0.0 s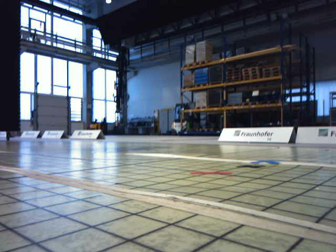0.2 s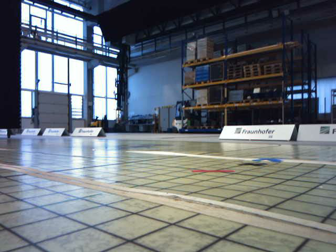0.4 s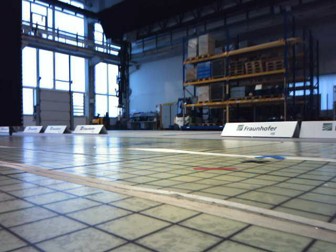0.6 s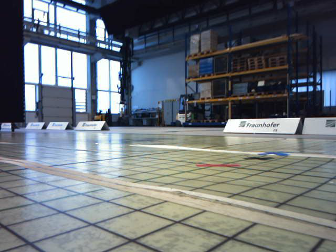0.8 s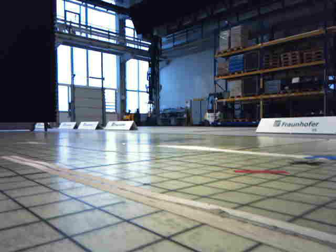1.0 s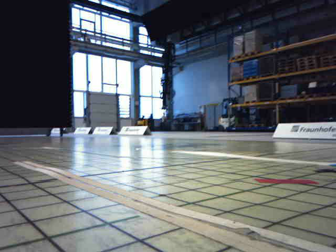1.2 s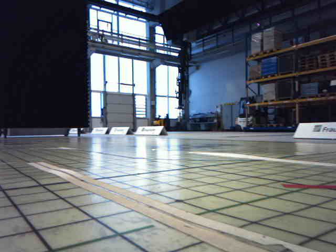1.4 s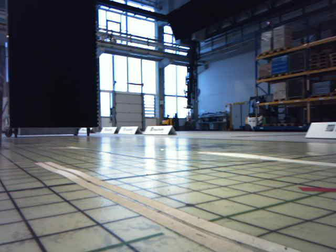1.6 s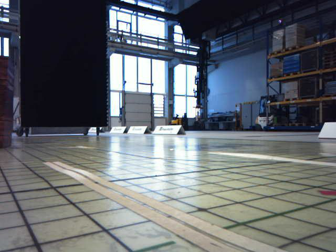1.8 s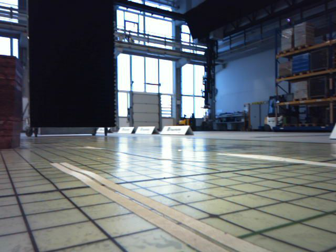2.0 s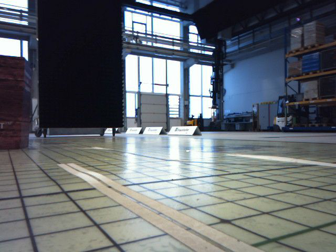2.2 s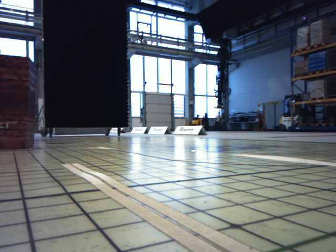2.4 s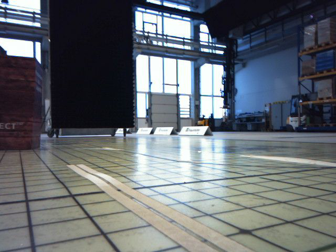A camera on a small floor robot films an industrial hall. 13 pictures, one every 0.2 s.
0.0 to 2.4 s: The camera swings to its left by about 25 degrees, and the scene slides to the right. It travels forward, about 0.5 m, so what stands in front looms larger.
The film runs forward here.
